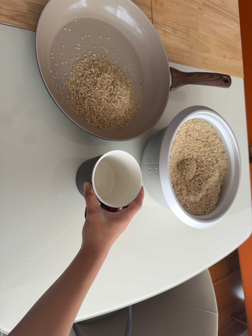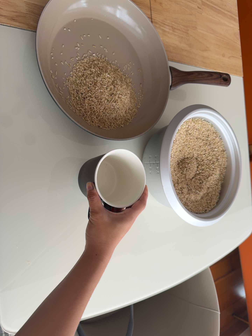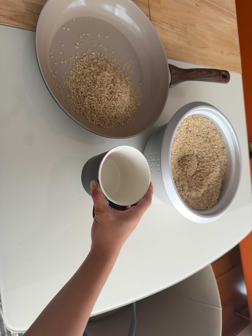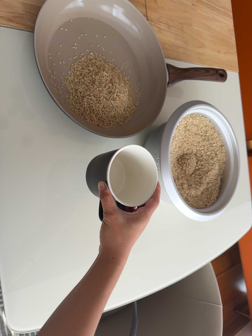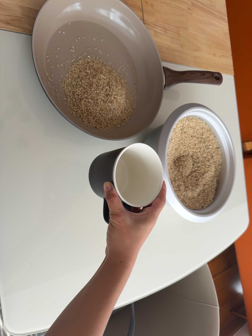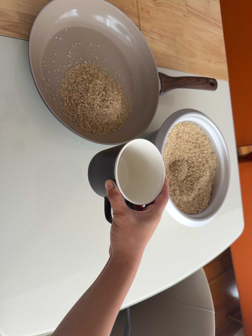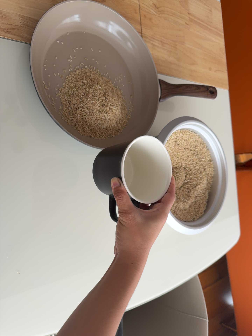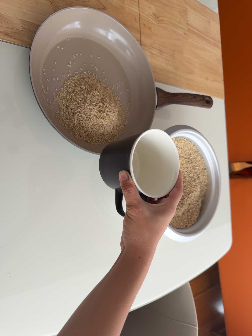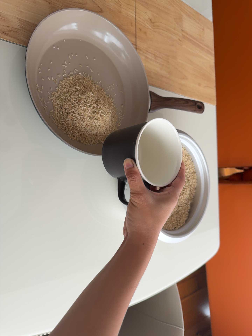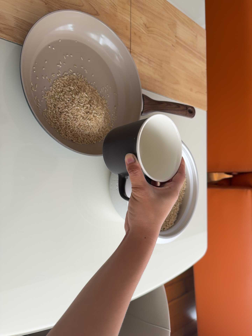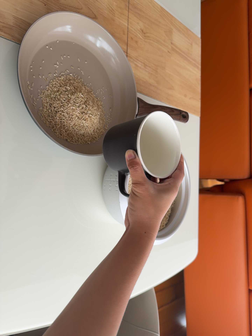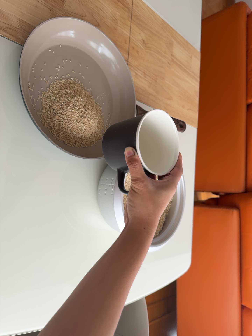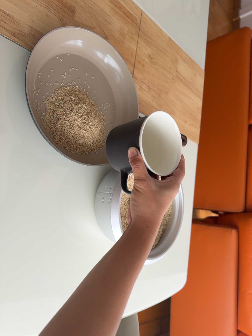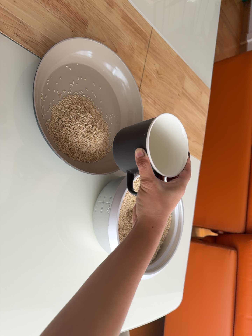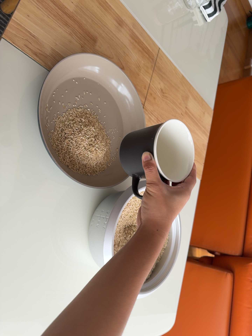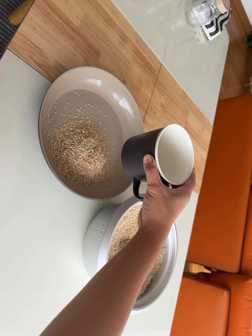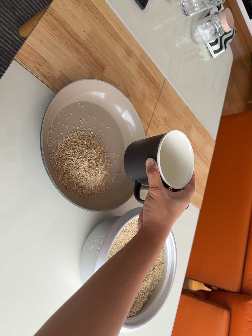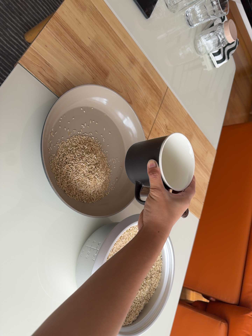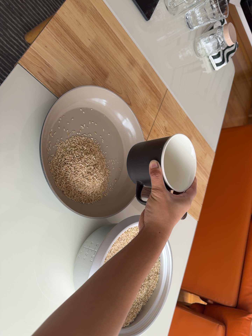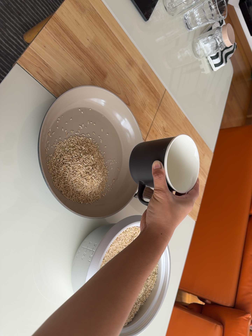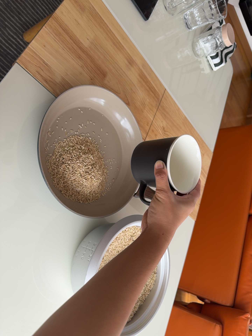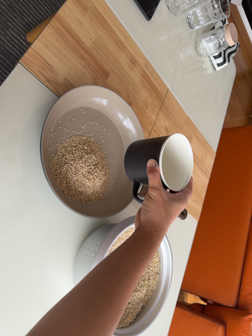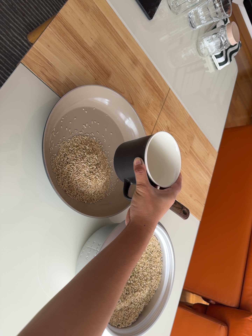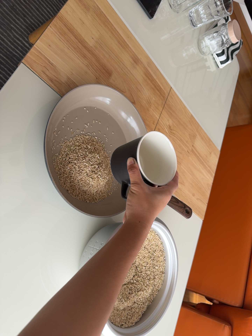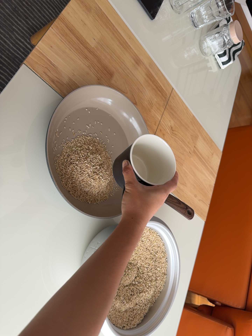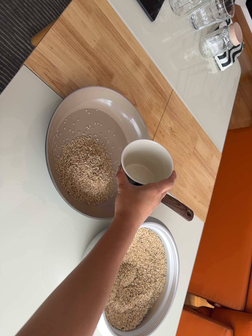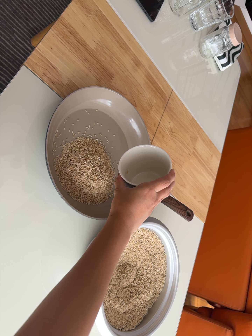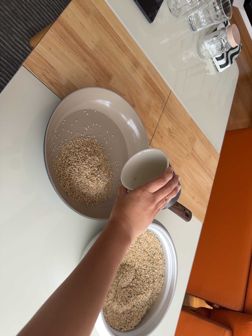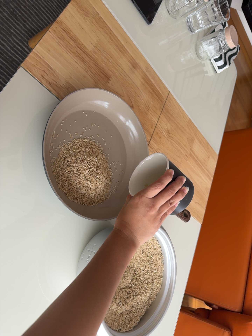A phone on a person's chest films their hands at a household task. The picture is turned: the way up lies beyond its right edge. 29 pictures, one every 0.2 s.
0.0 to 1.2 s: The camera shifts only a little, or ends up much as it began.
1.2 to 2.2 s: The camera rolls about its line of sight by about 10 degrees, and the scene rotates clockwise.
2.2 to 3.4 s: The camera's aim tips toward the top of its view by about 15 degrees, and the scene shifts downward. It rolls about its line of sight by about 15 degrees, and the scene rotates clockwise.
3.4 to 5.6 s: The camera keeps its place and its aim.
The film runs backward here.
